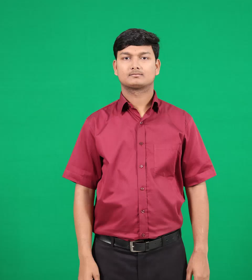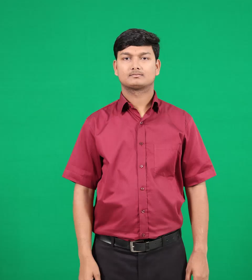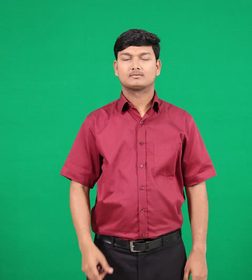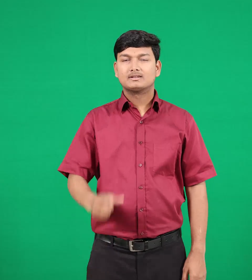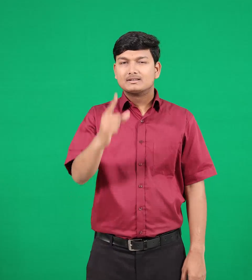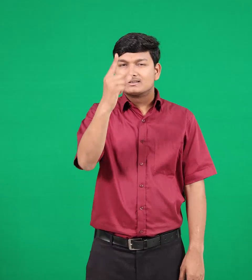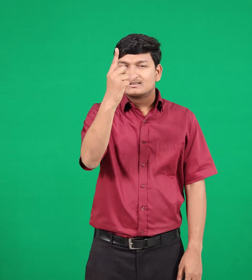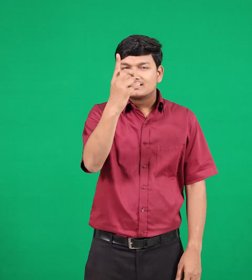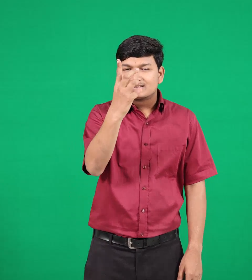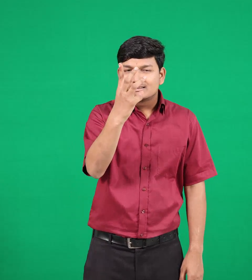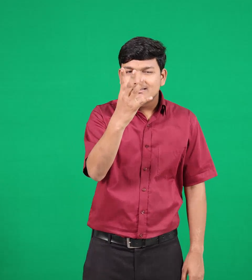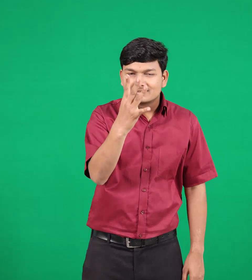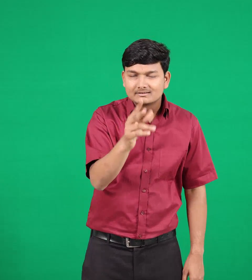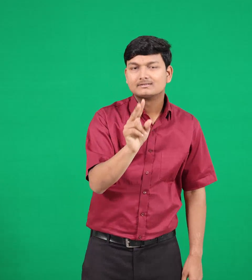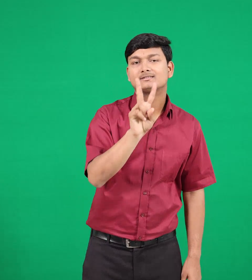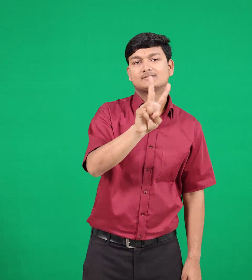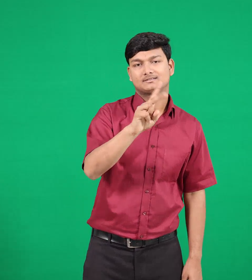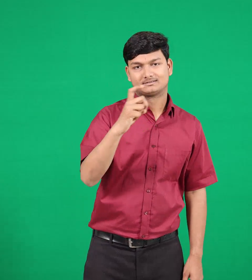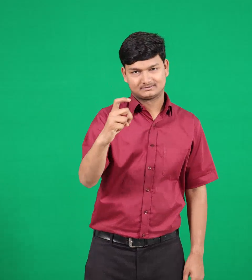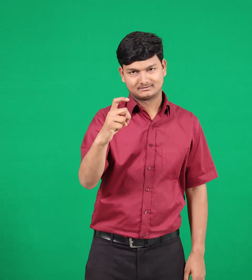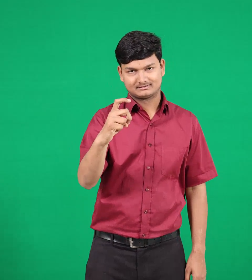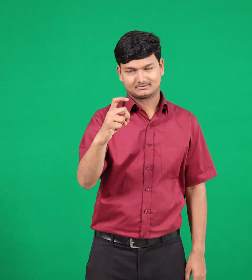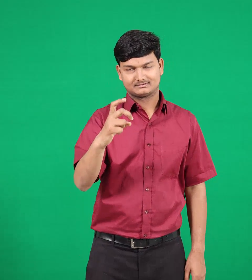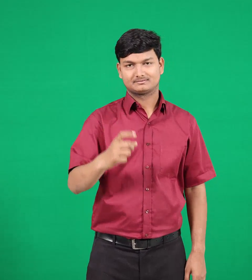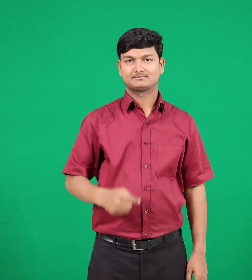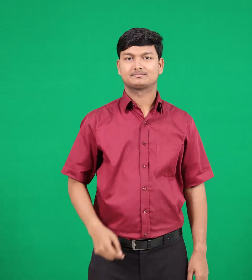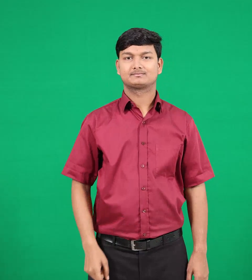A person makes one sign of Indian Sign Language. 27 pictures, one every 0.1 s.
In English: twentyseven
